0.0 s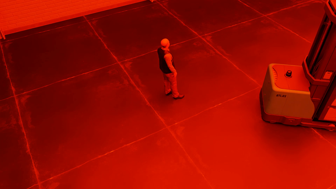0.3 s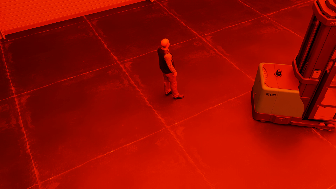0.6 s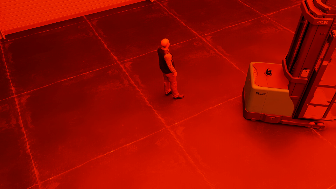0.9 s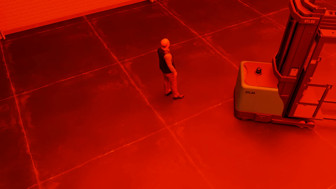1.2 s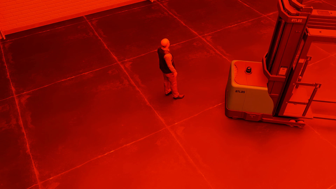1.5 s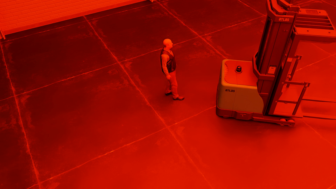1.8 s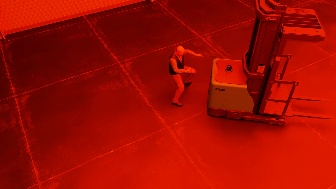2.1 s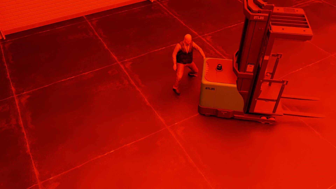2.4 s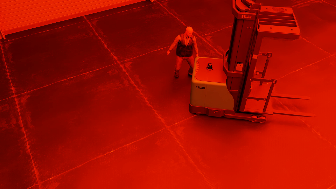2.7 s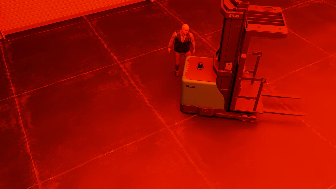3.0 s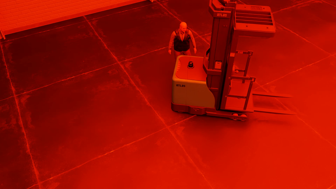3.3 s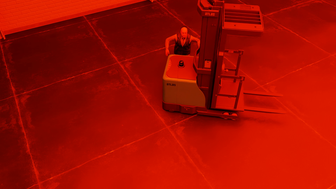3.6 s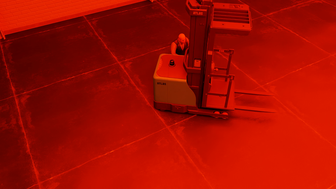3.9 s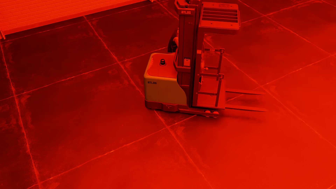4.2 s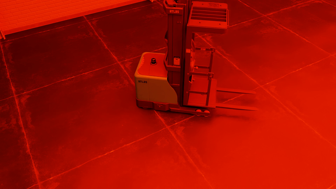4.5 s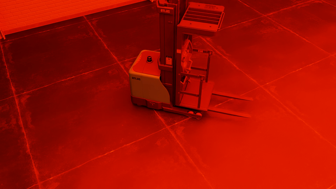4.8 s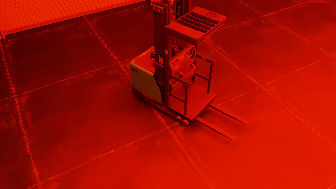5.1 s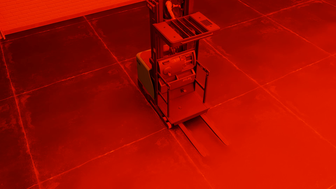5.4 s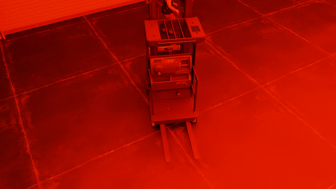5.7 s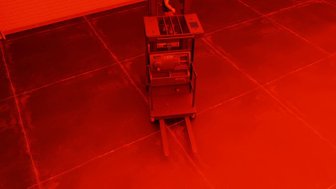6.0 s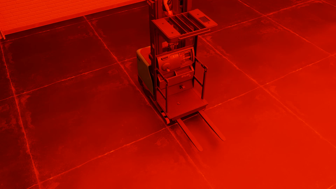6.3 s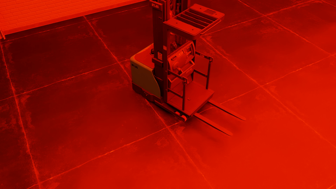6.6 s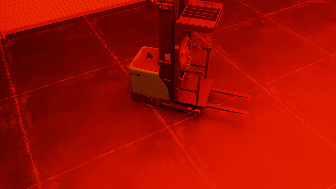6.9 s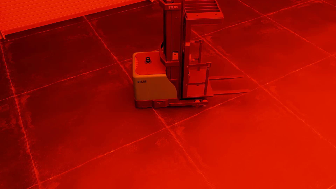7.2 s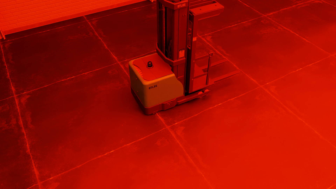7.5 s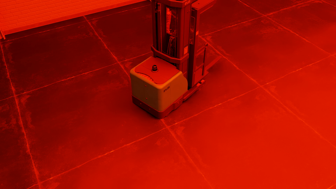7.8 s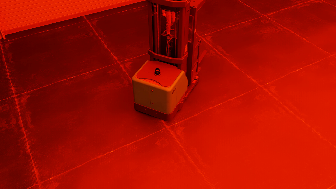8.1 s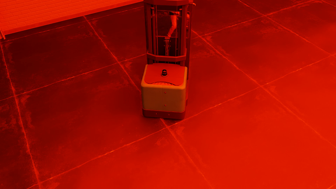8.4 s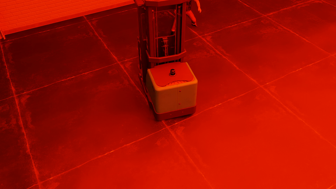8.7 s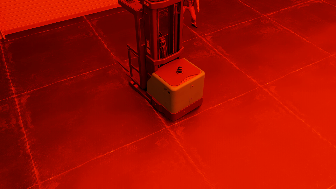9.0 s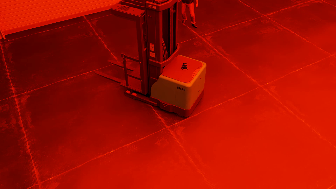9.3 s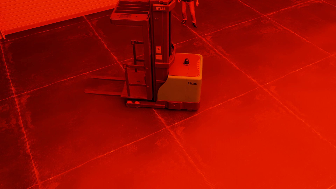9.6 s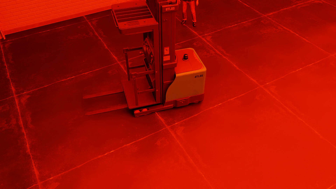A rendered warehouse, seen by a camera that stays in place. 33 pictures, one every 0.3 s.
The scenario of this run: Near miss between a forklift and a person.
